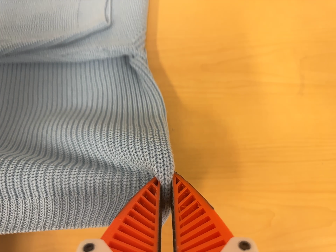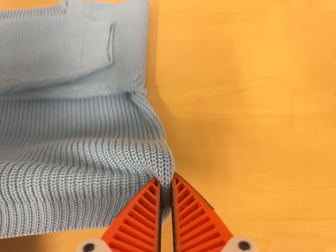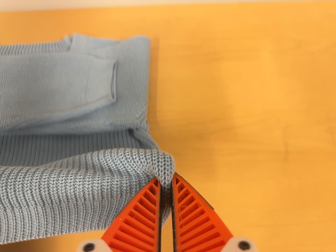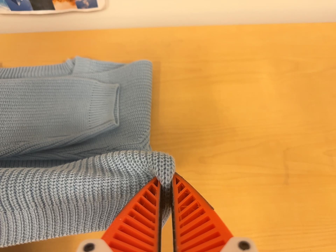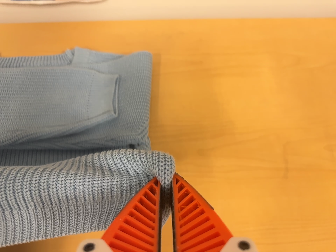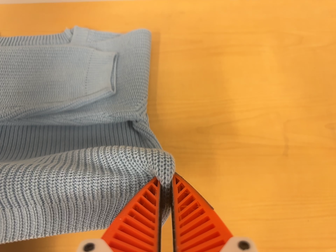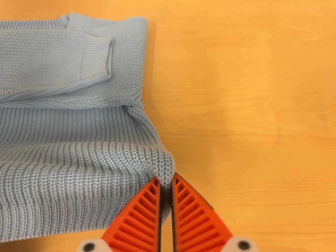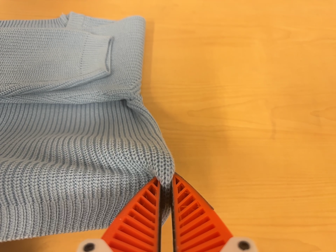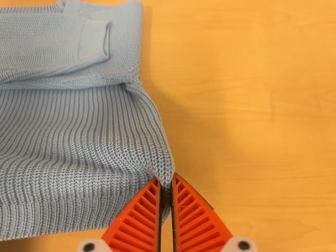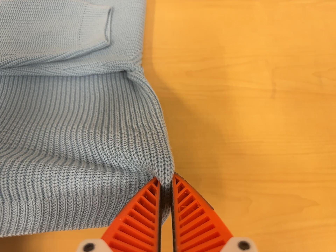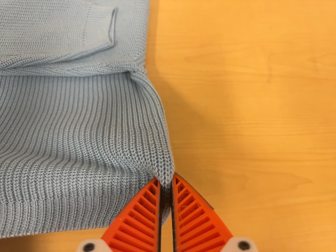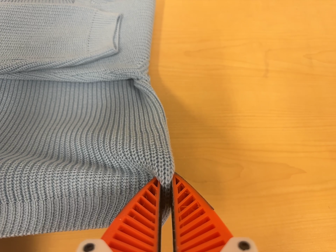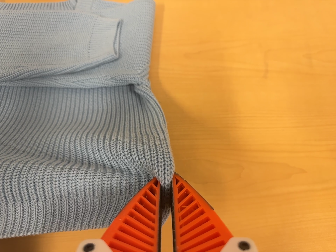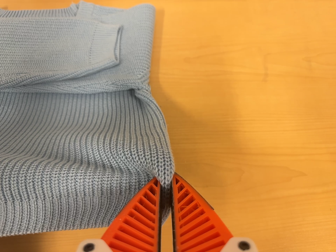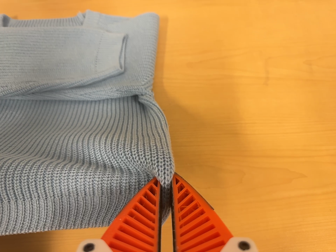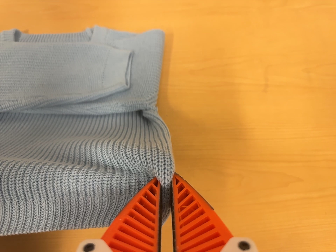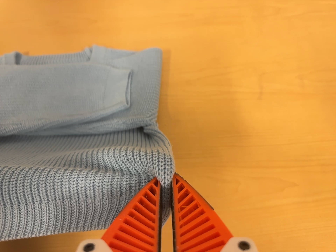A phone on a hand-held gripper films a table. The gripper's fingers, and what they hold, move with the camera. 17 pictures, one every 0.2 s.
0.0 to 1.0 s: The camera shifts only a little, or ends up much as it began.
1.0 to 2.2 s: The camera travels toward the bottom of its view, about 14 cm, so close, fixed things drift upward.
2.2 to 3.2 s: The camera travels backward, about 6 cm, so what stands in front gets smaller.
The film runs forward here.
